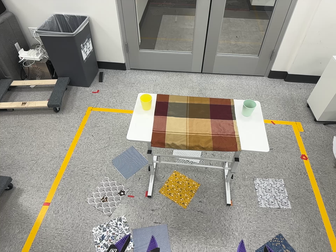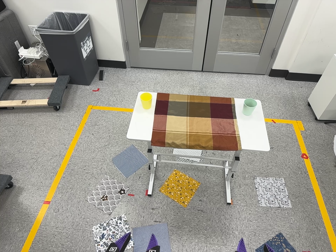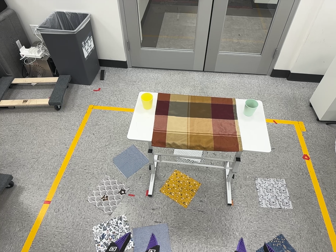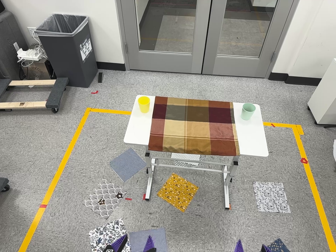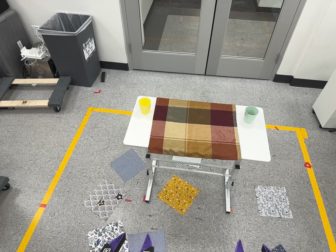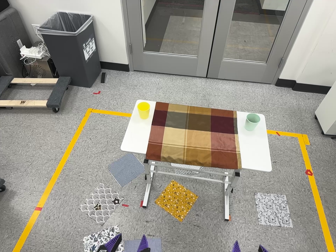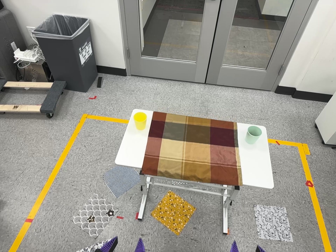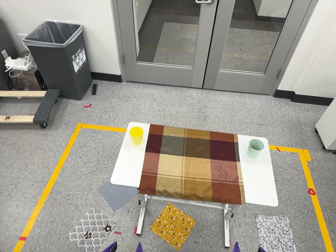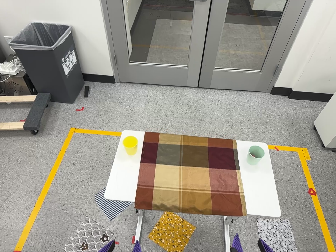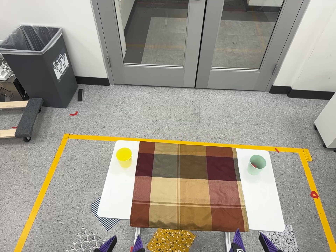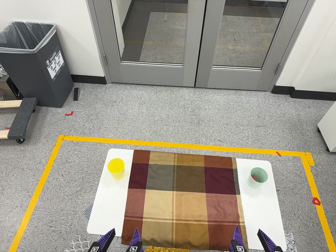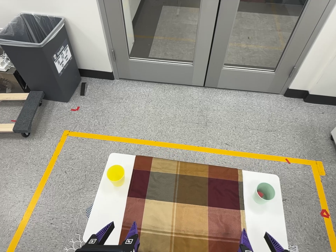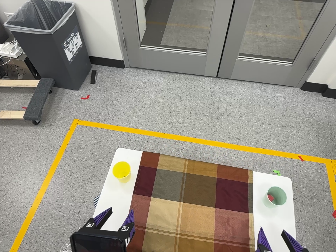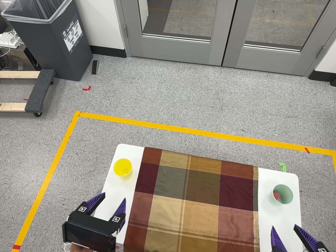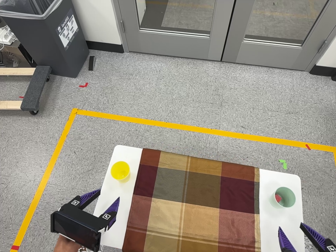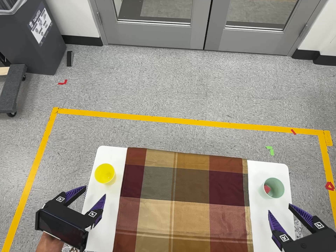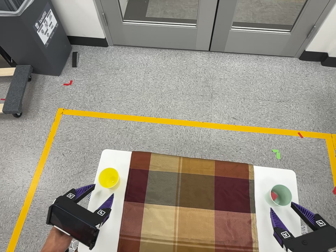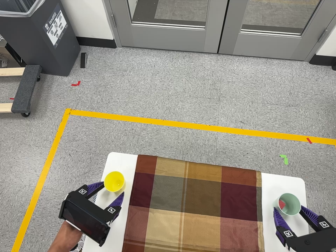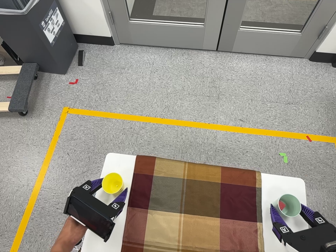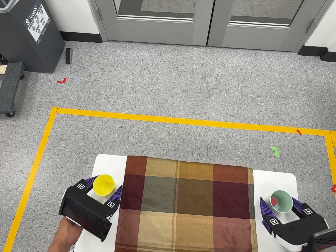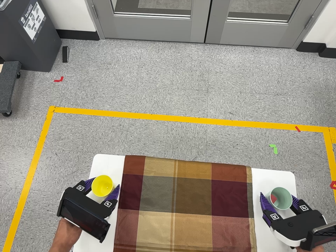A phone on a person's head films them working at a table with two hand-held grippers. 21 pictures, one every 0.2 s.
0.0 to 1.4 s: The camera travels toward the top of its view and forward, about 28 cm, so close, fixed things drift downward.
1.4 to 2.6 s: The camera travels toward the top of its view and forward, about 50 cm, so close, fixed things drift downward. Its aim tips toward the bottom of its view by about 10 degrees.
2.6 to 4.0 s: The camera travels toward the top of its view and forward, about 18 cm.
The film runs forward here.
